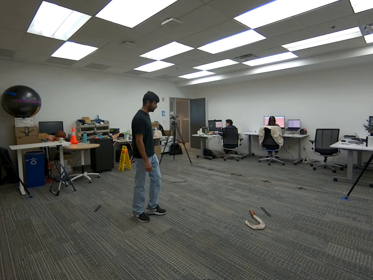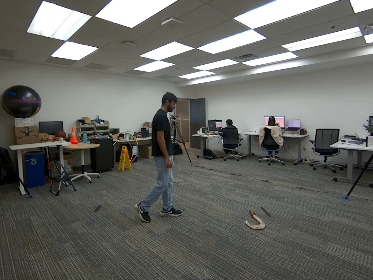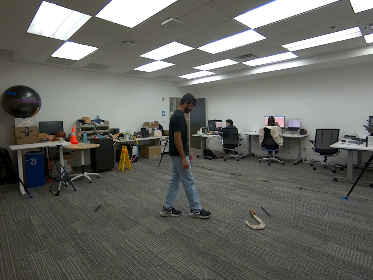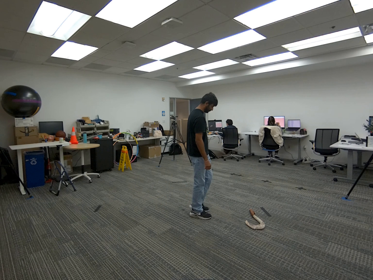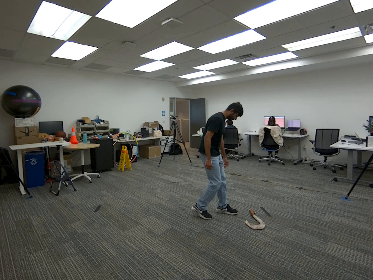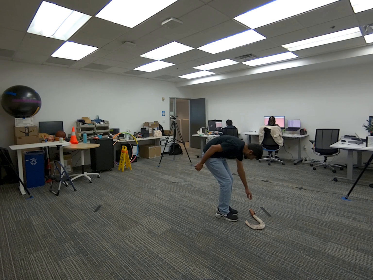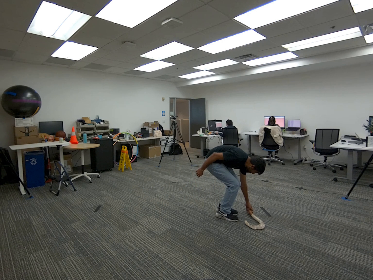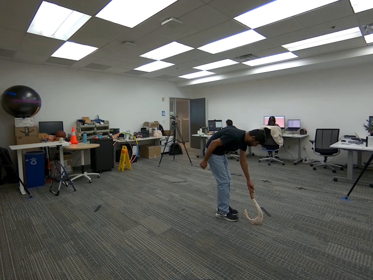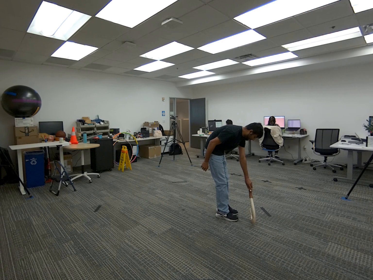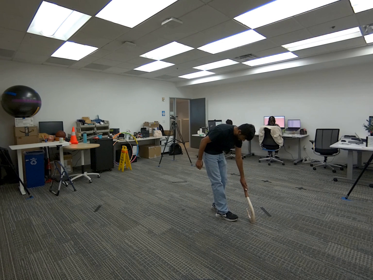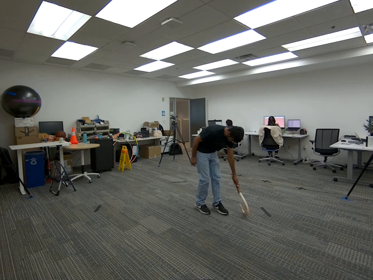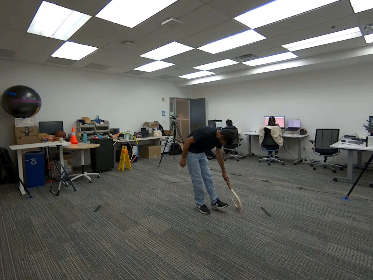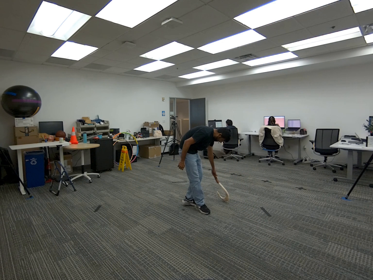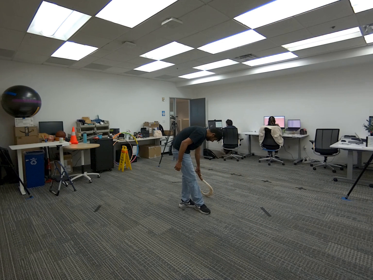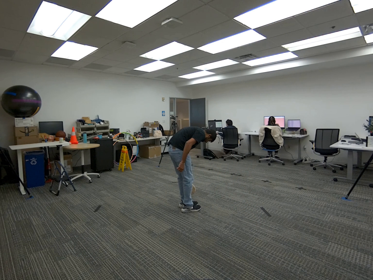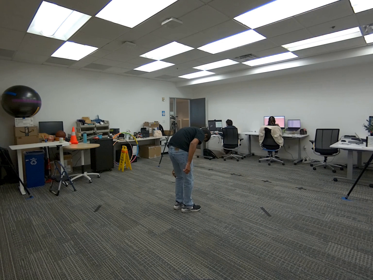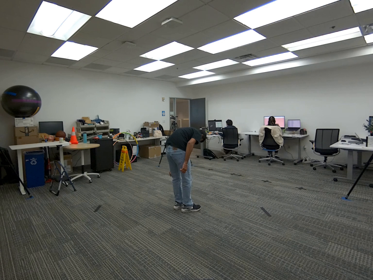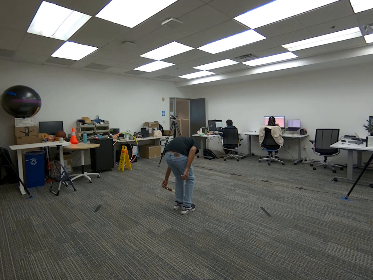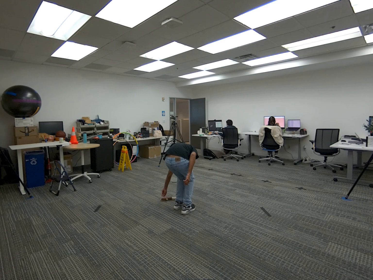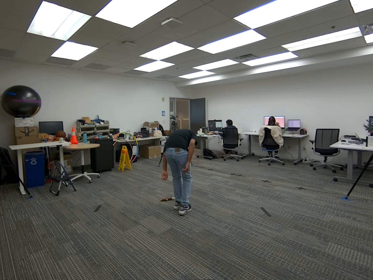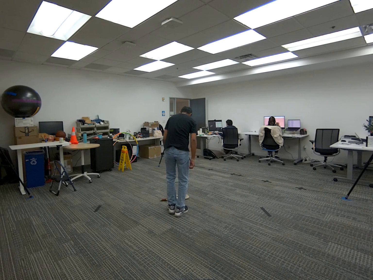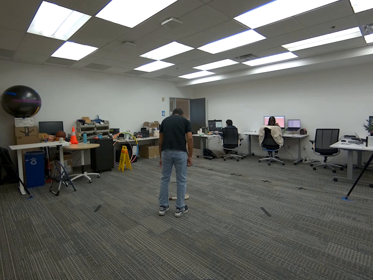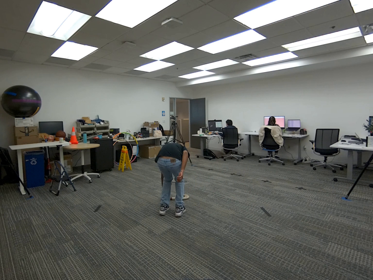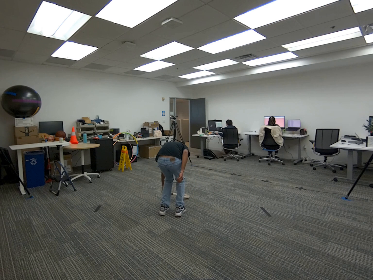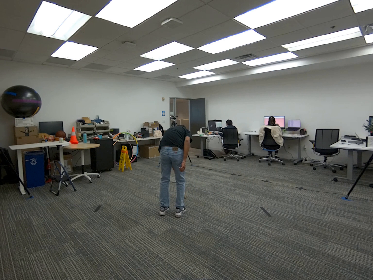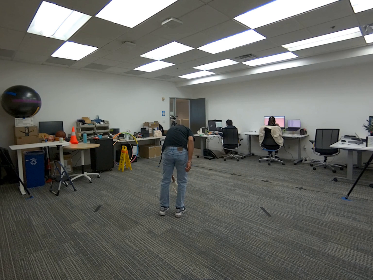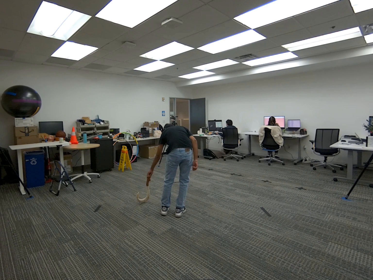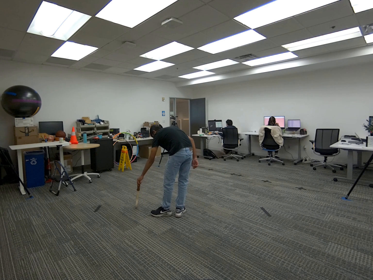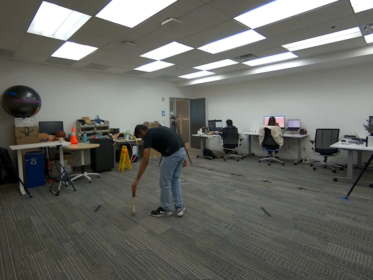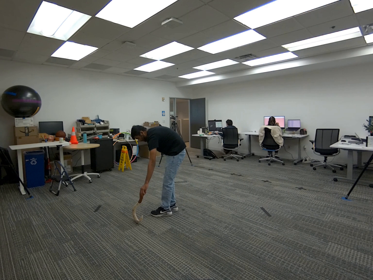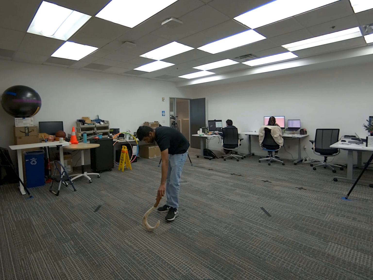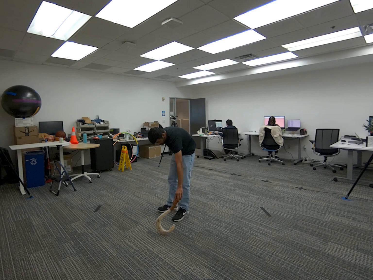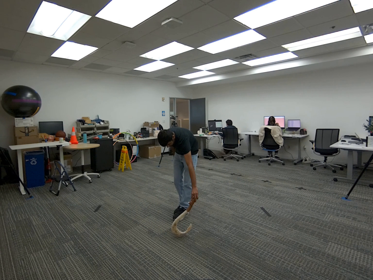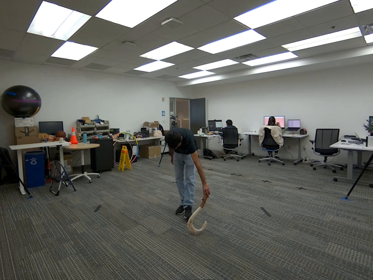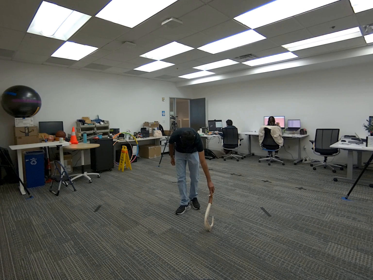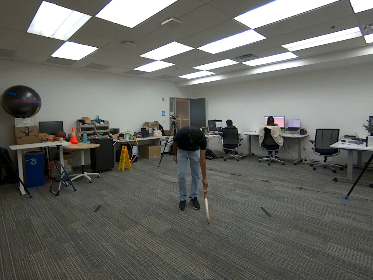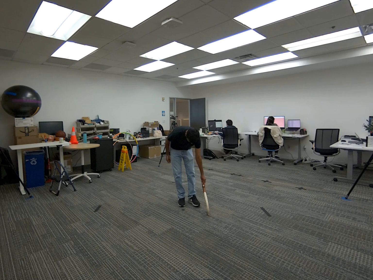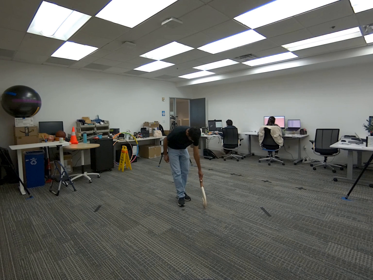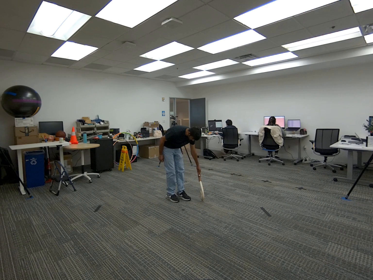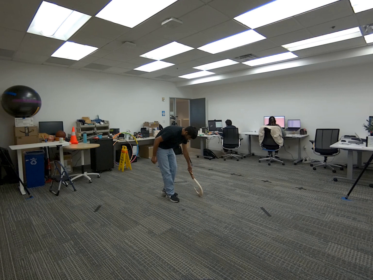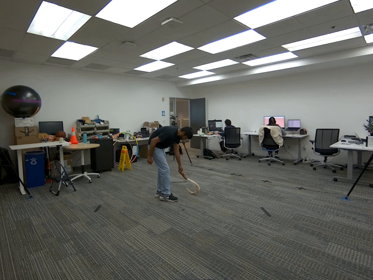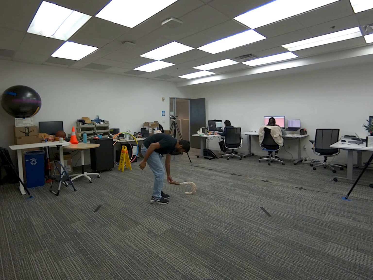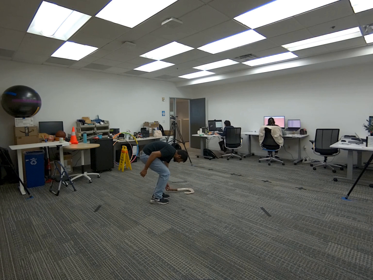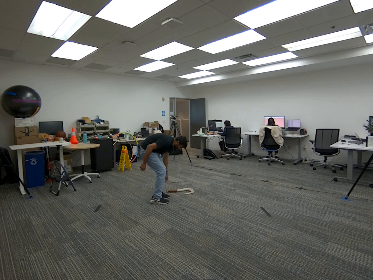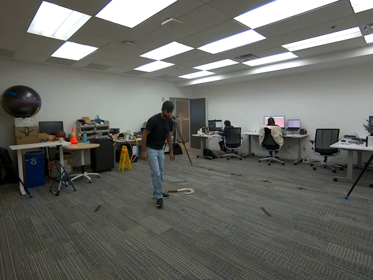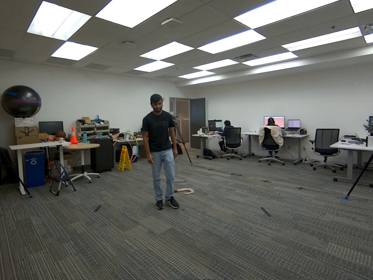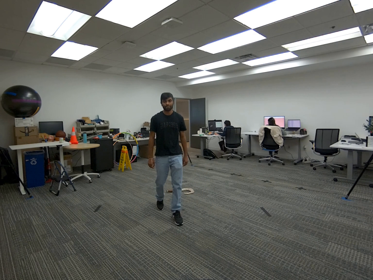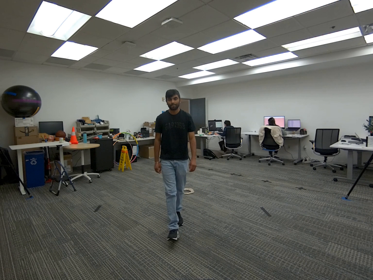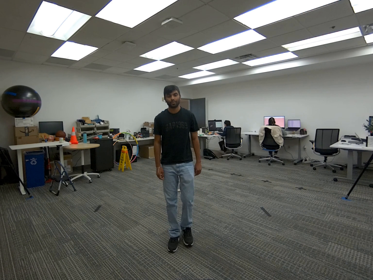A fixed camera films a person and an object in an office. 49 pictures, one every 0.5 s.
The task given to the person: Walk over to the Big Fish Hook on the ground and pick up the hook using your left hand then drag the hook onto the floor. Place on the ground when complete.
